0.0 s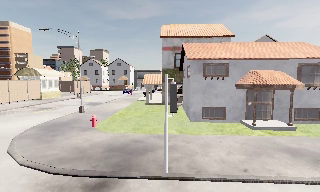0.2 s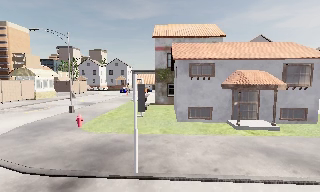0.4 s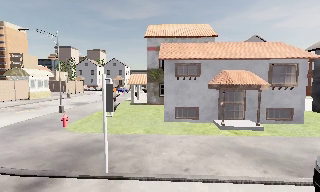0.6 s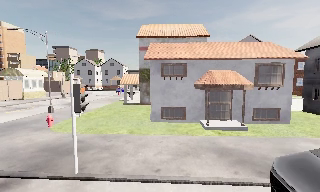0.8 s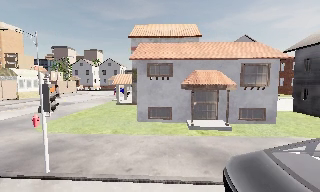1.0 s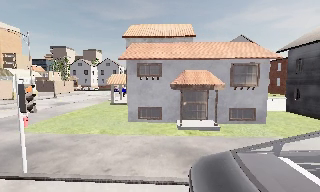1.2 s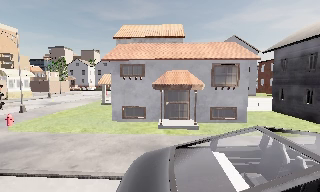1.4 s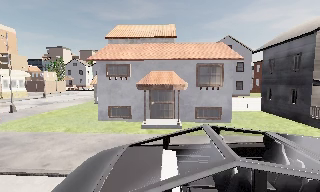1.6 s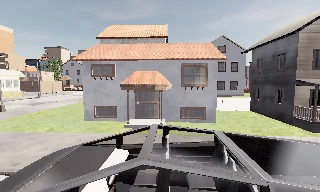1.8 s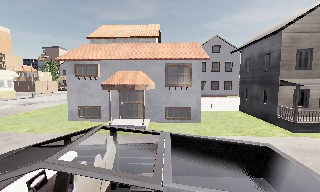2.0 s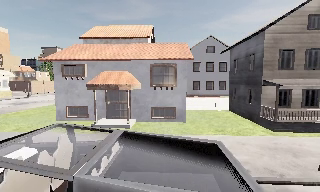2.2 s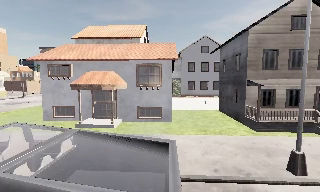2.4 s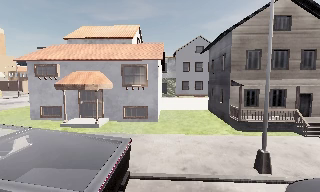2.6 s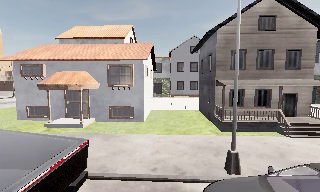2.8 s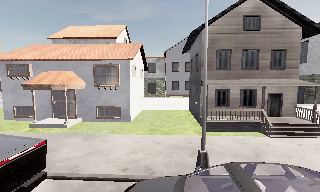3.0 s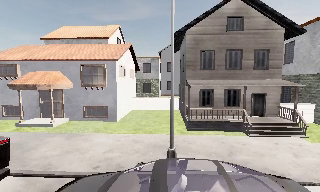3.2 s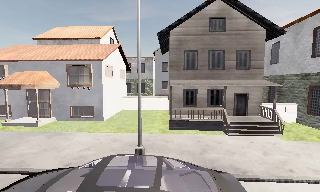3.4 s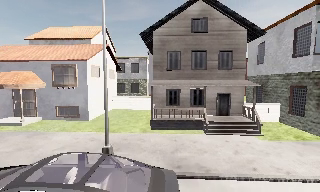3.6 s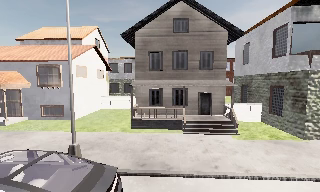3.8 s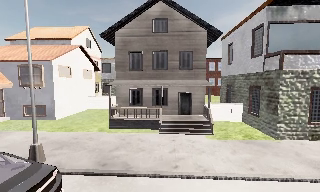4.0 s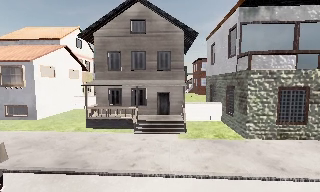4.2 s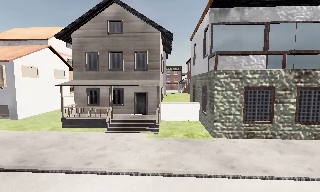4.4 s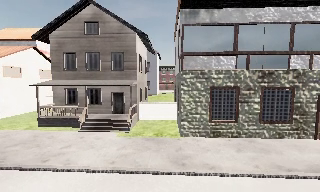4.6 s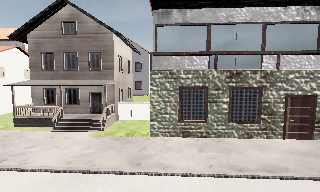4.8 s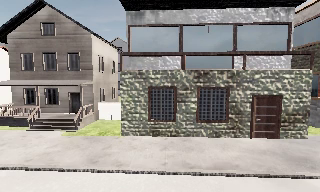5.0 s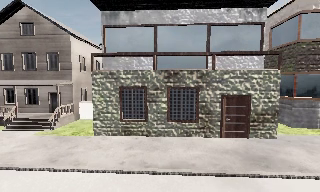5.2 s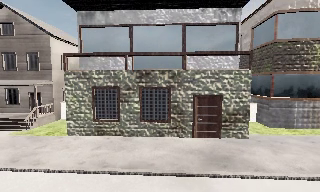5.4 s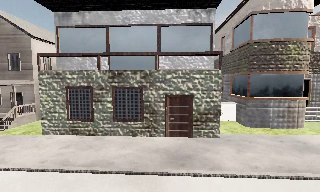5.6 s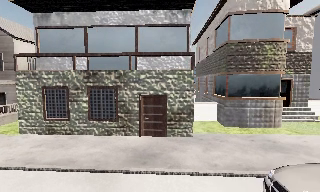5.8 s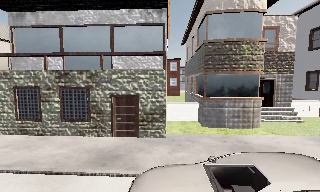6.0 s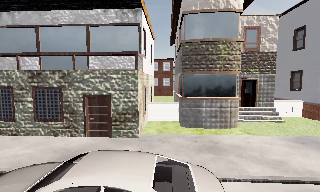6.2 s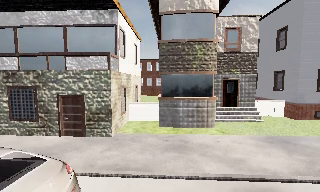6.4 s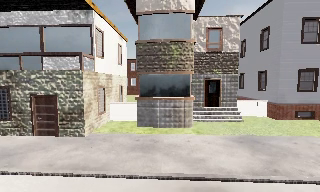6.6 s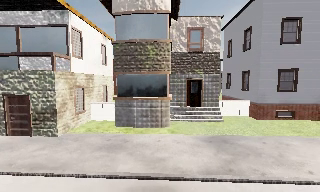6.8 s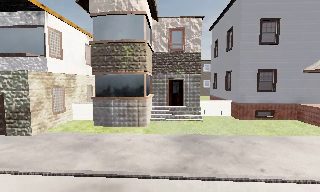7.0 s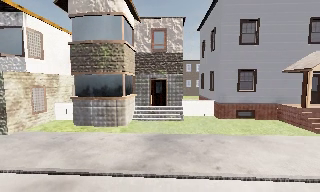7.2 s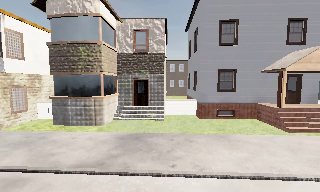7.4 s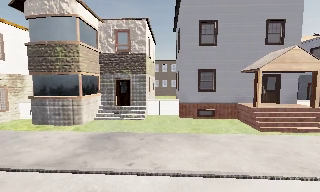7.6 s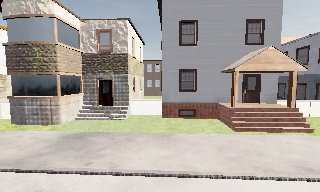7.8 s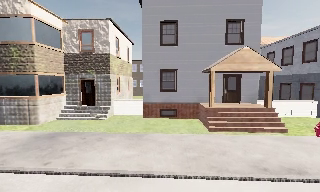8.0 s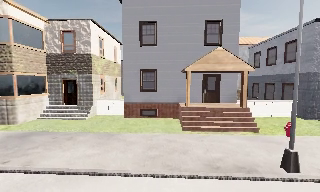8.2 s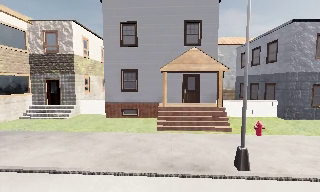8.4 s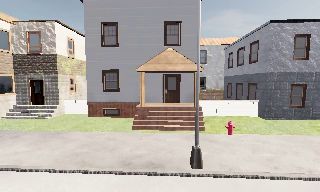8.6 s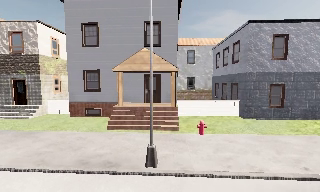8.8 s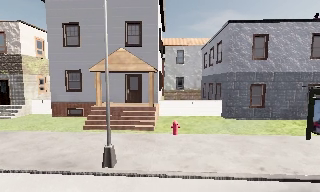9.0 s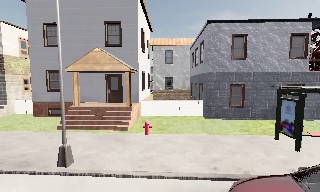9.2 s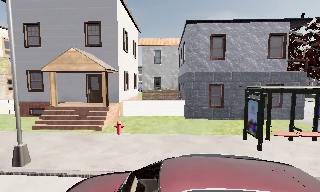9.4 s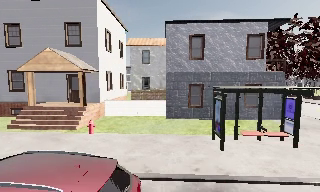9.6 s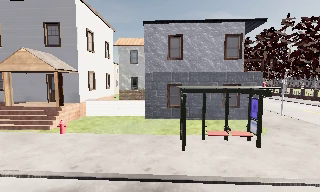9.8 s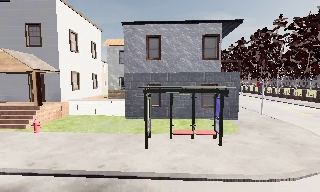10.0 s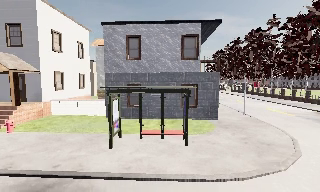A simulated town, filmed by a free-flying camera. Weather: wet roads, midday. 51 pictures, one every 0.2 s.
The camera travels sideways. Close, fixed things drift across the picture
to the left.
0.0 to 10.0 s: The camera travels to its right, about 65 m, so close, fixed things drift to the left.
The film runs forward here.
